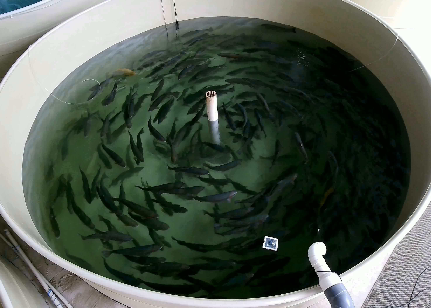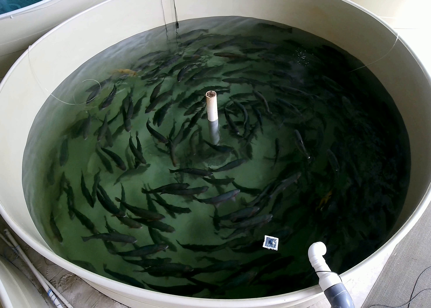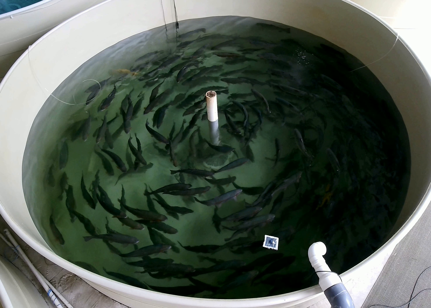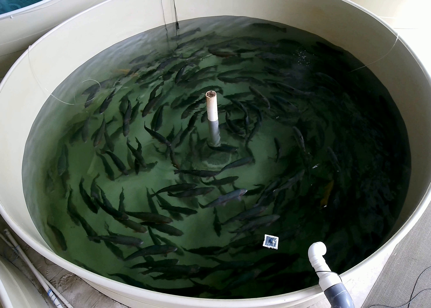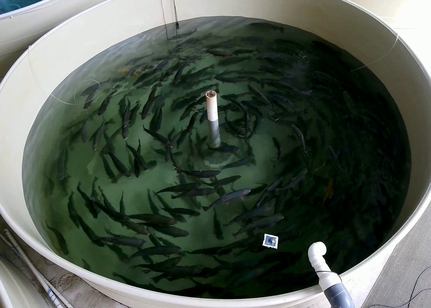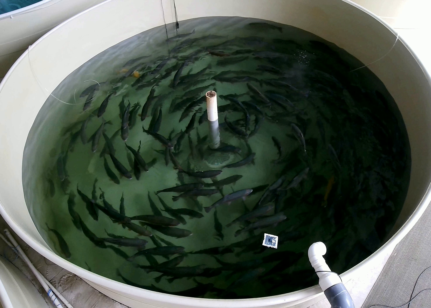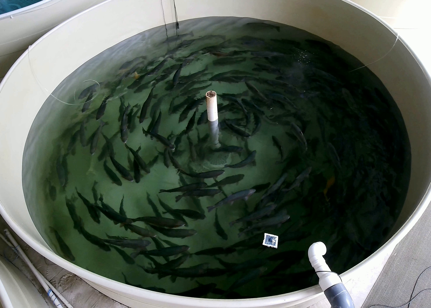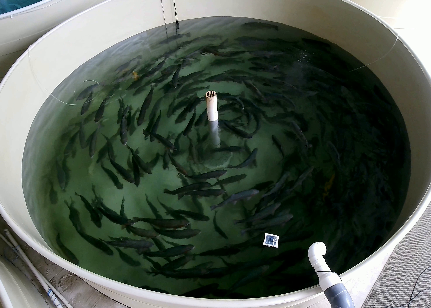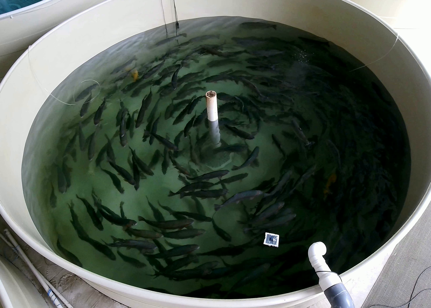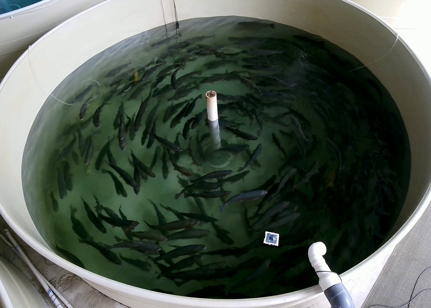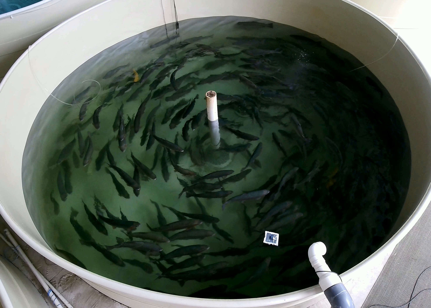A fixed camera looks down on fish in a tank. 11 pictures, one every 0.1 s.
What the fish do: Normal cruising.
